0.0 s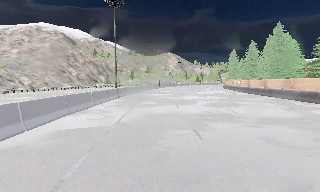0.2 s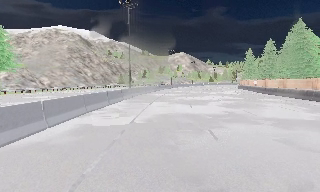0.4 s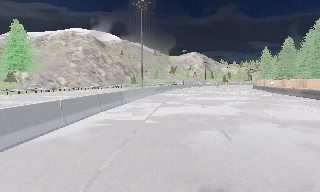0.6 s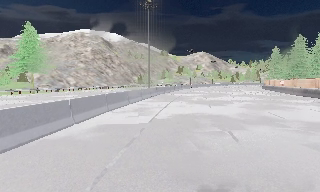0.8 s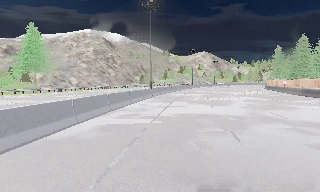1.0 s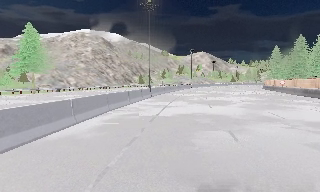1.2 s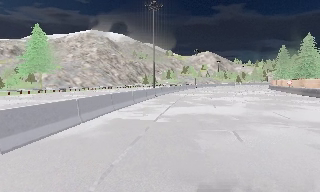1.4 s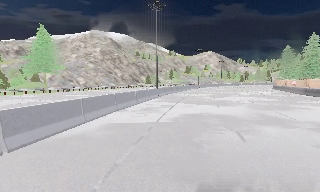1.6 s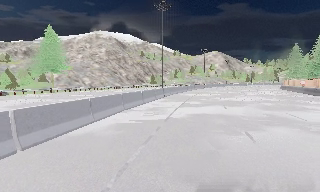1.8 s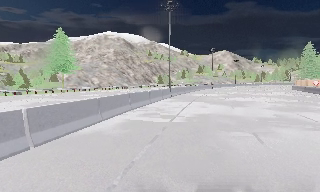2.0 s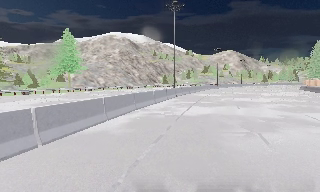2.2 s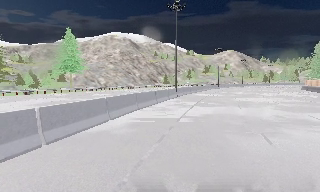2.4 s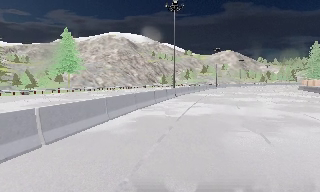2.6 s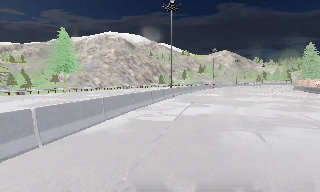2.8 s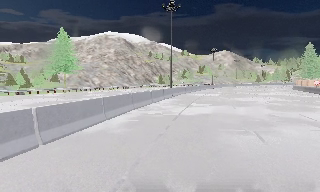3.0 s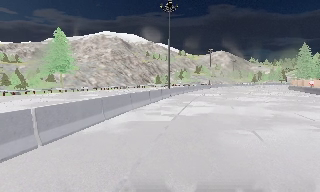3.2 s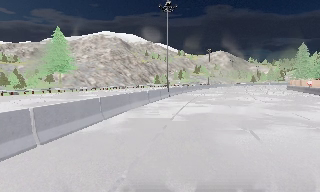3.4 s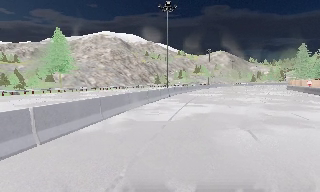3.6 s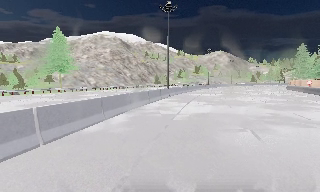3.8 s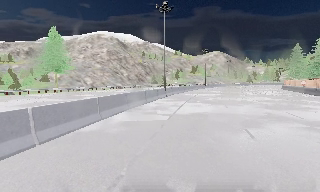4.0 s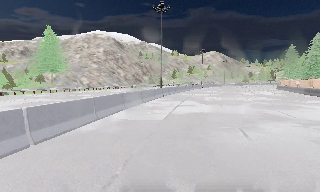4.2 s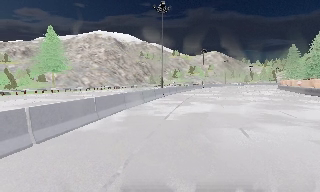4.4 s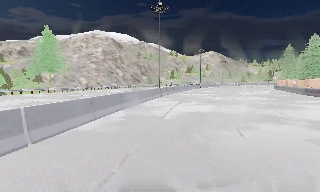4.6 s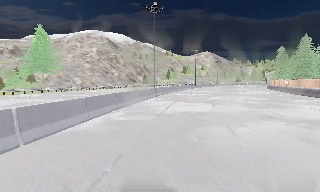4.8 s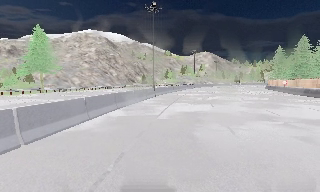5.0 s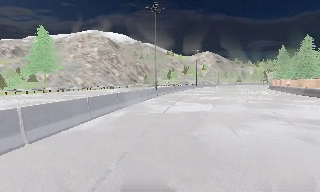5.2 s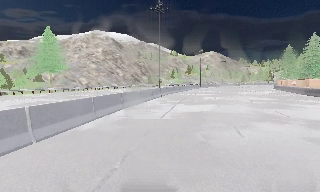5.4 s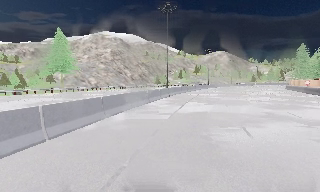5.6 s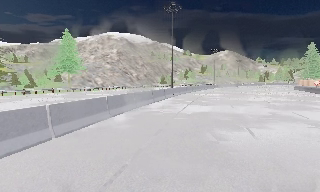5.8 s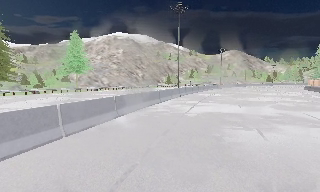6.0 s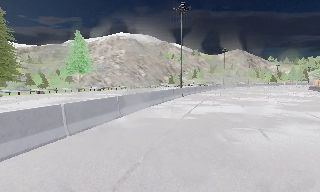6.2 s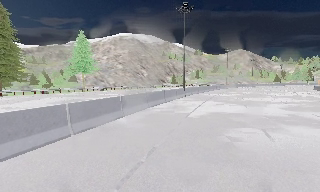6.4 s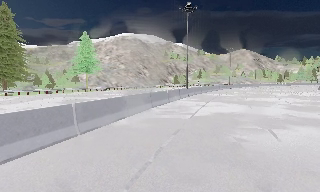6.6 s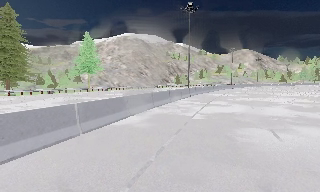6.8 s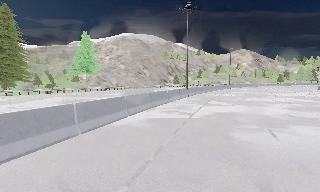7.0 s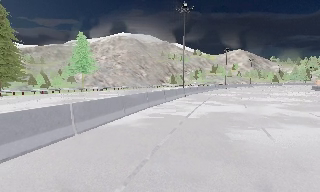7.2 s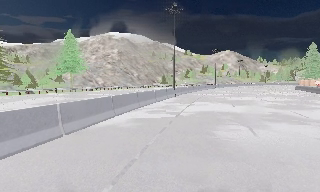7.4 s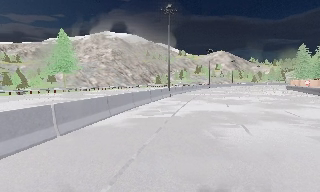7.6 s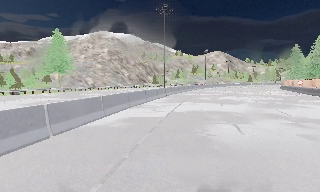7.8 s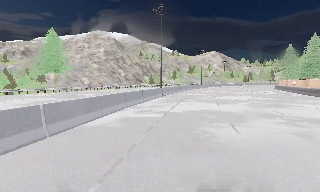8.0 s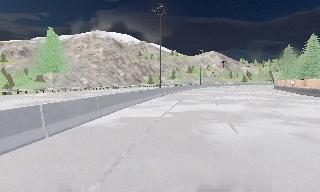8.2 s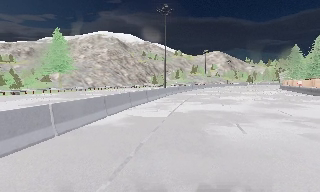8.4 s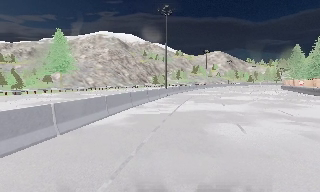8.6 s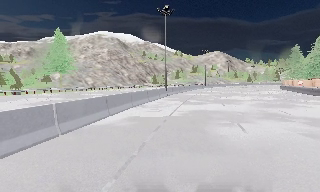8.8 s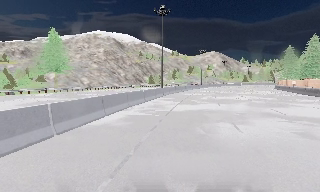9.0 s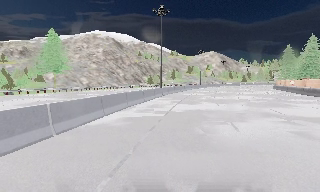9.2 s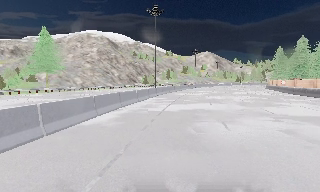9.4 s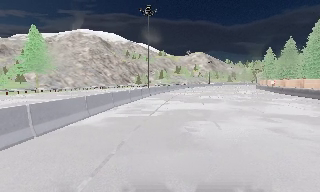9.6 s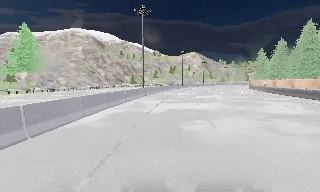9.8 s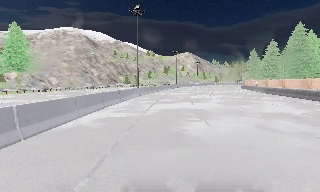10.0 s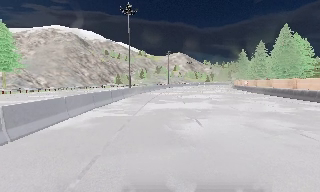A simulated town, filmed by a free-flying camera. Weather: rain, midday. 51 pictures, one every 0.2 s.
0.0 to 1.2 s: The camera pans to its left, which is counterclockwise from overhead, by about 15 degrees.
1.2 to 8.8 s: The camera travels backward, about 1.5 m, so what stands in front gets smaller.
8.8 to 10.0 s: The camera swings to its right by about 10 degrees, and the scene slides to the left.
The film runs backward here.
